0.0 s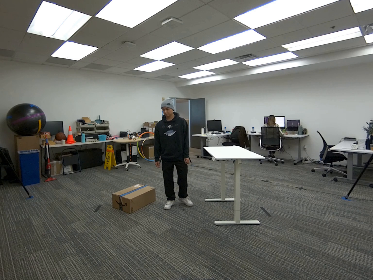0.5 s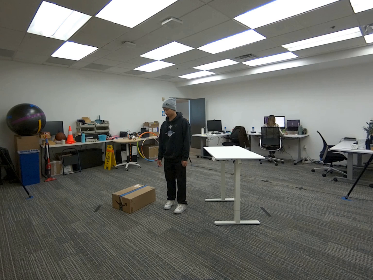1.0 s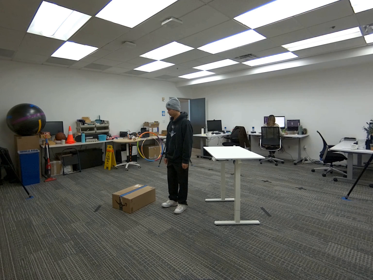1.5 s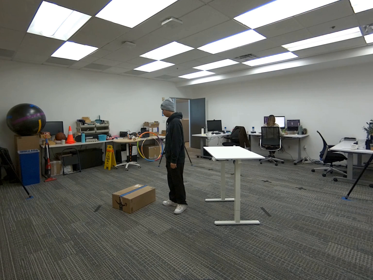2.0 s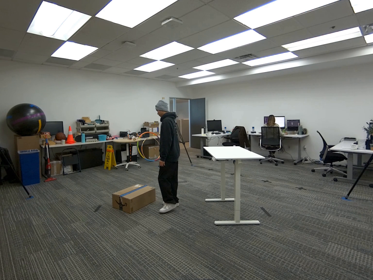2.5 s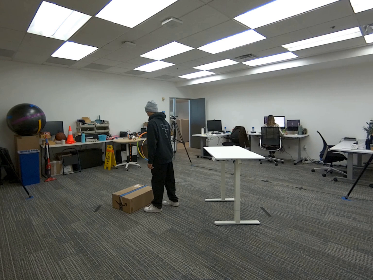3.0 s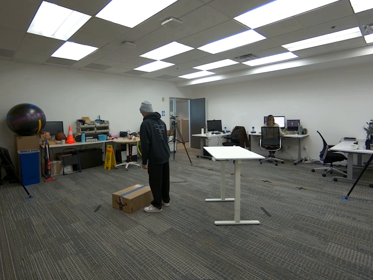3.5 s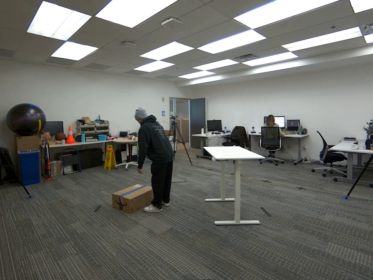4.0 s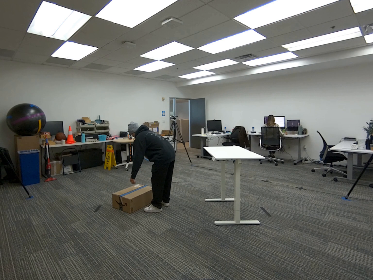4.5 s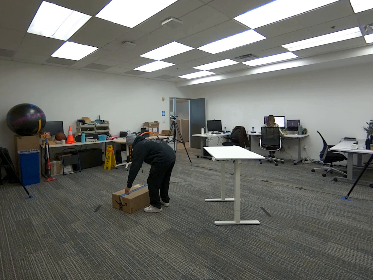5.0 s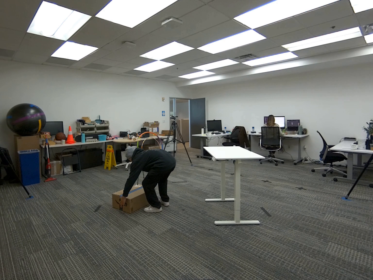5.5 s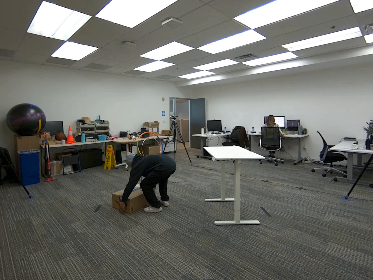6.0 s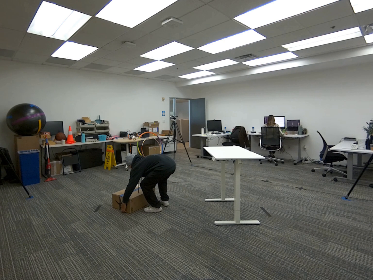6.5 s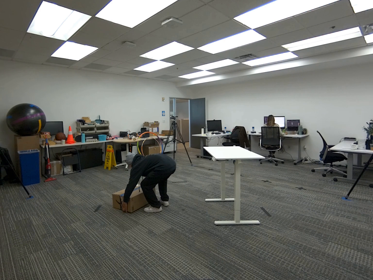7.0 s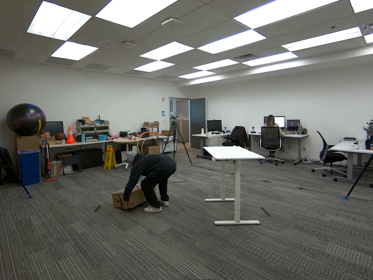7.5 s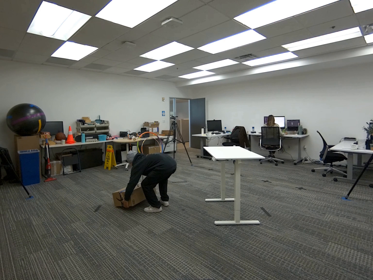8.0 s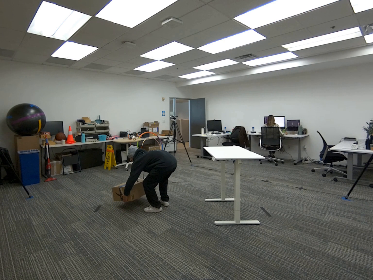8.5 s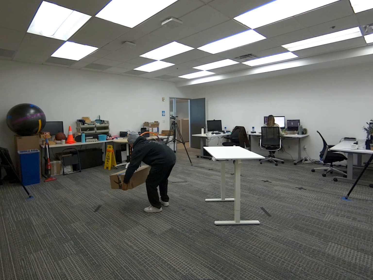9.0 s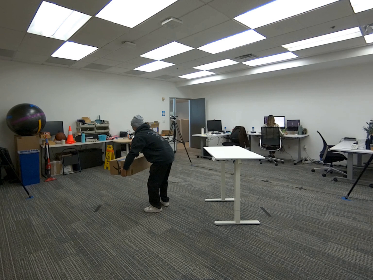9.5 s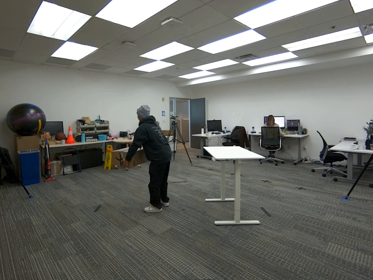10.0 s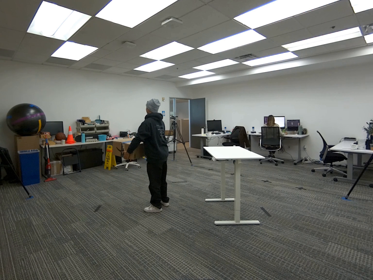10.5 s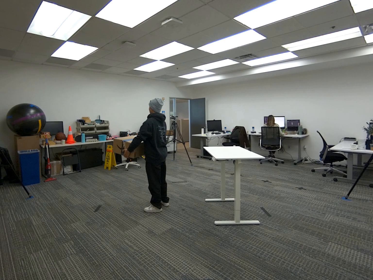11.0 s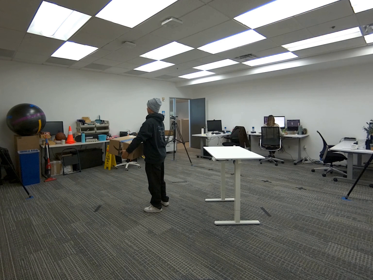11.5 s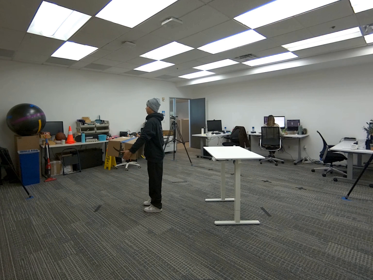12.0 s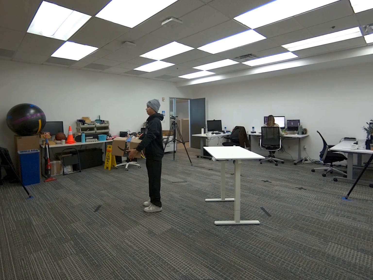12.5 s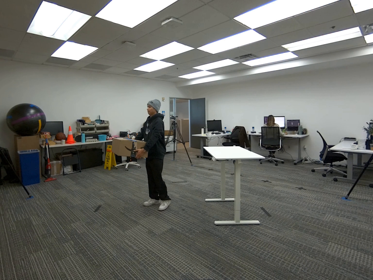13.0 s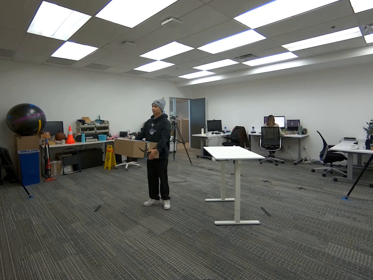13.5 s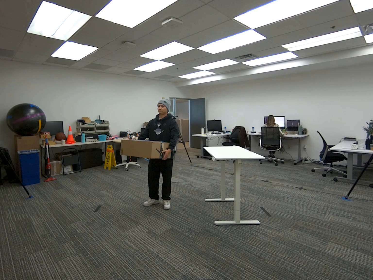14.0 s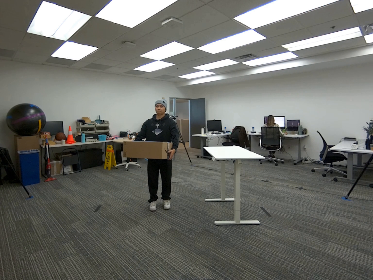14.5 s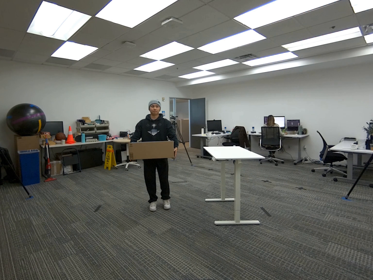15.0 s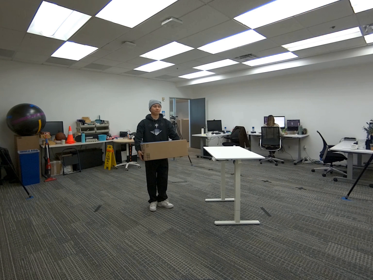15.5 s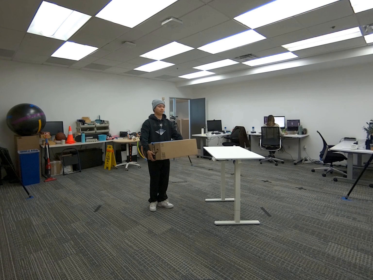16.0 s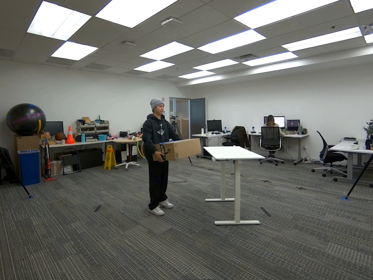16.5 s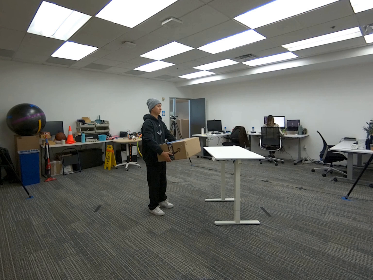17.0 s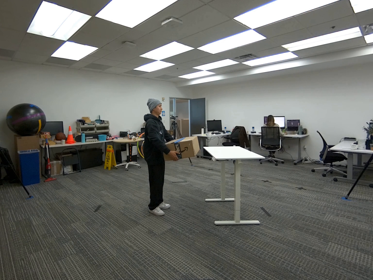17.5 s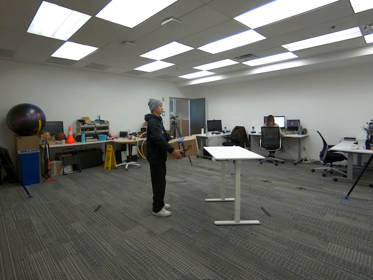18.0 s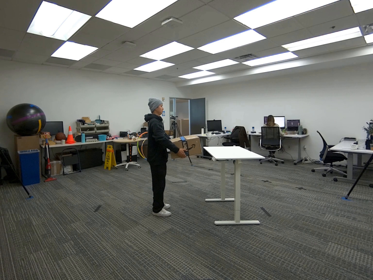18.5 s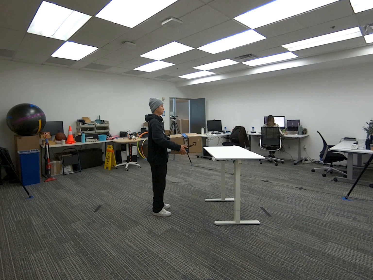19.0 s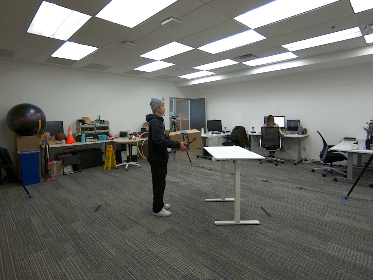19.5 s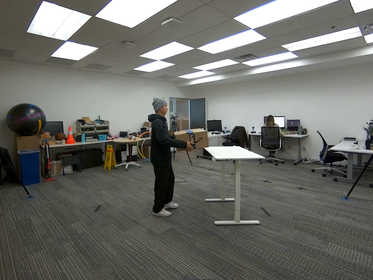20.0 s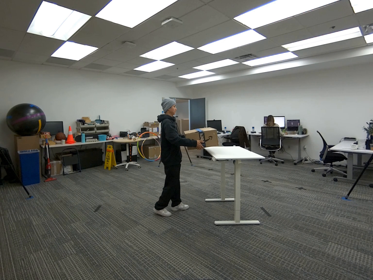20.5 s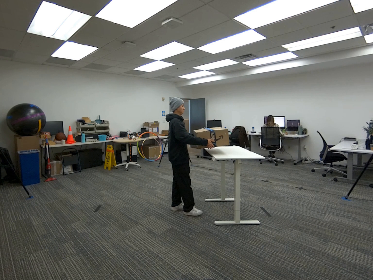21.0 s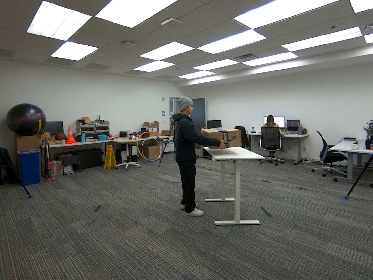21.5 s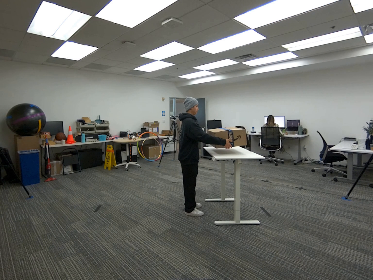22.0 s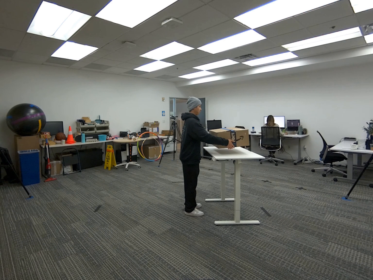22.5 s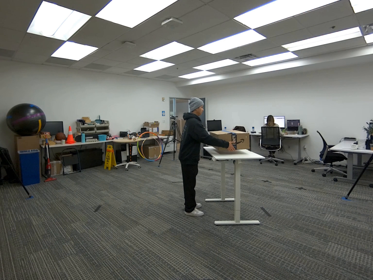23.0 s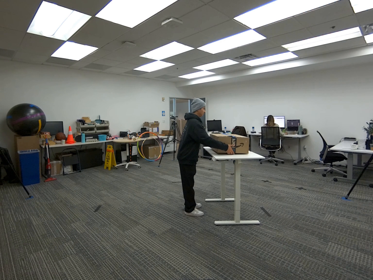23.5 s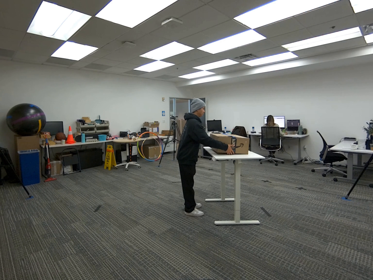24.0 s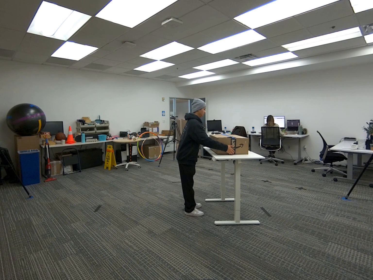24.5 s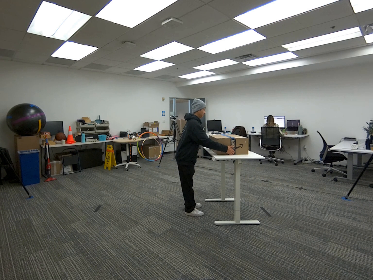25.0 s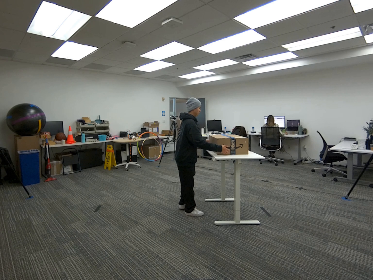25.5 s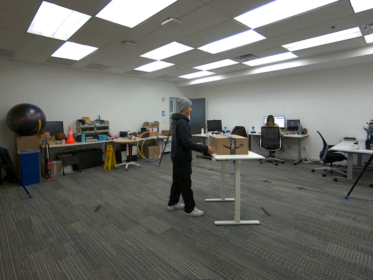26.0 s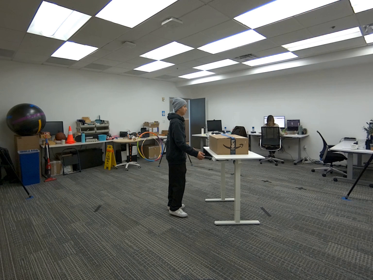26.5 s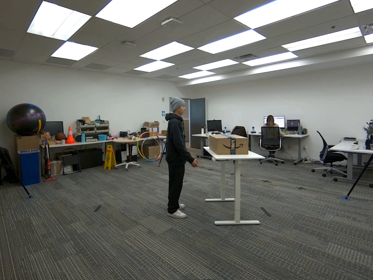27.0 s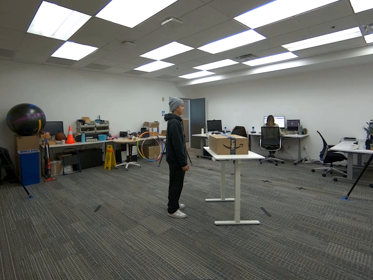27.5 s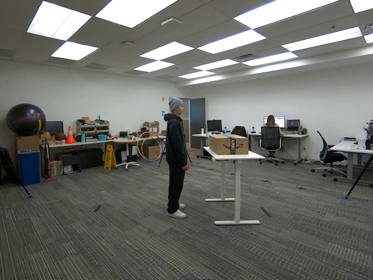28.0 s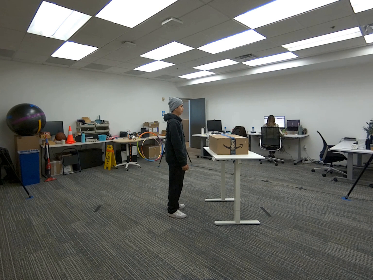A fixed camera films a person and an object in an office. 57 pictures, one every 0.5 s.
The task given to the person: Pick up the big brown cardboard box from the ground and place it on top of the white desk.
